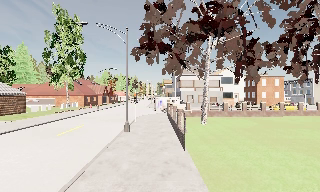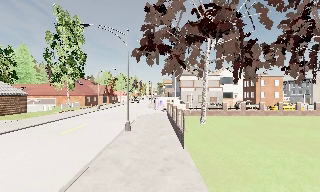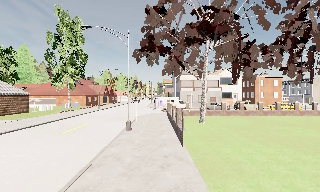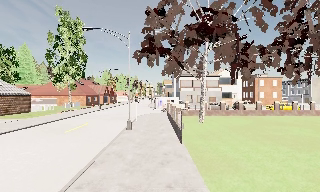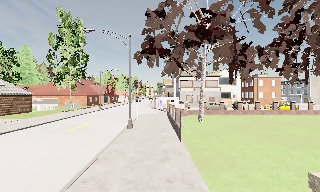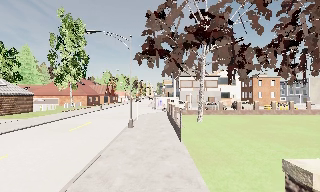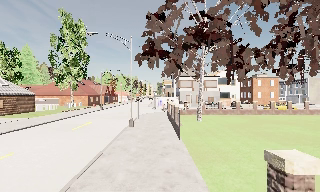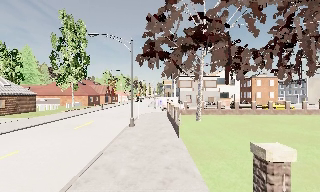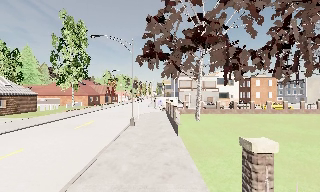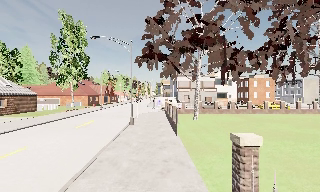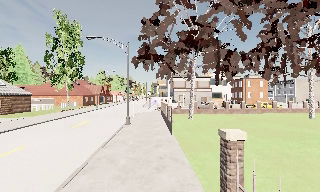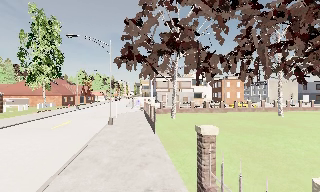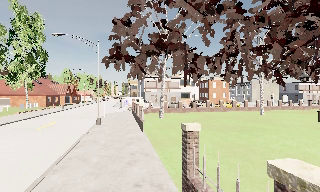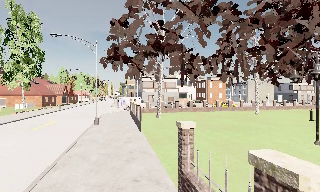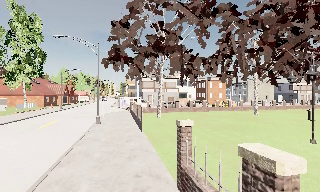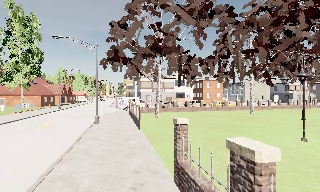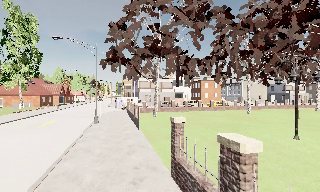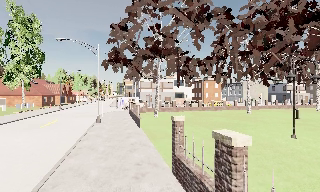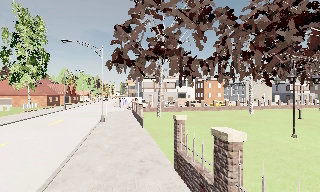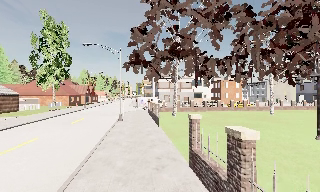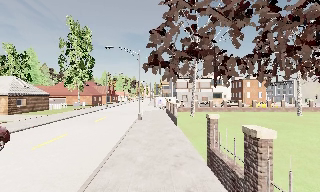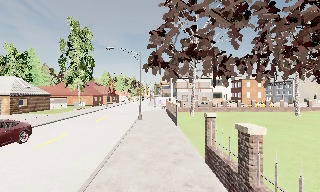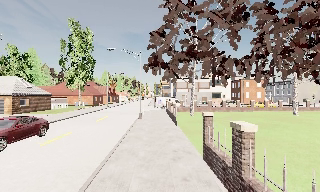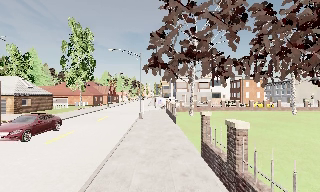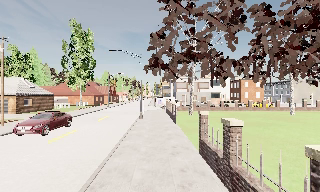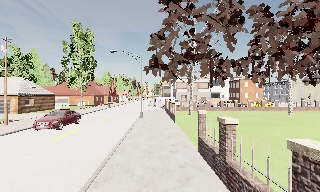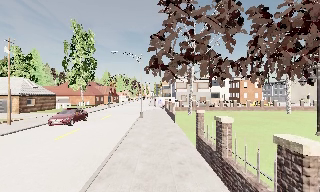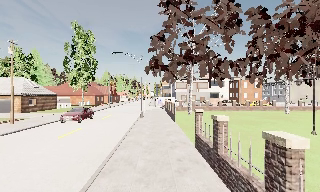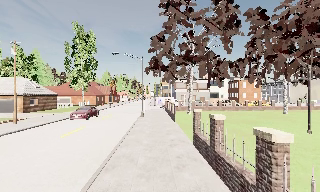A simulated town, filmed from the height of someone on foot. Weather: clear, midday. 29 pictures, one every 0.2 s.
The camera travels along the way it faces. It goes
backward.
0.0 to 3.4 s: The camera swings to its right by about 15 degrees, and the scene slides to the left. It travels backward, about 5 m, so what stands in front gets smaller.
3.4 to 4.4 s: The scene slides to the right, as the camera pans about 15 degrees to its left. It travels backward, about 1.5 m, so what stands in front gets smaller.
4.4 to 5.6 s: The camera travels backward, about 2 m, so what stands in front gets smaller.
The film runs backward here.
